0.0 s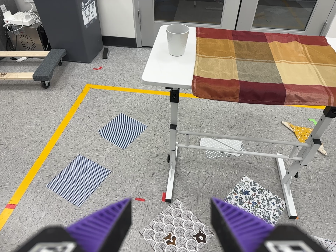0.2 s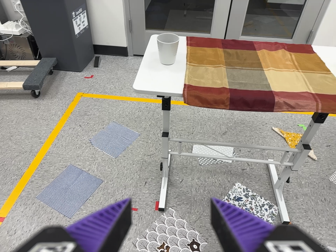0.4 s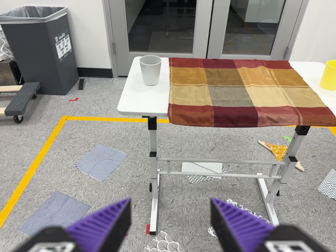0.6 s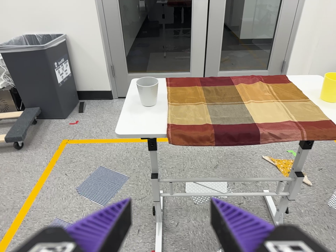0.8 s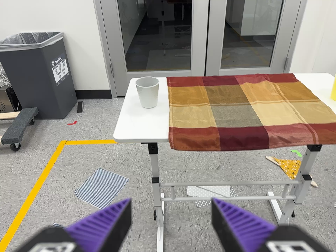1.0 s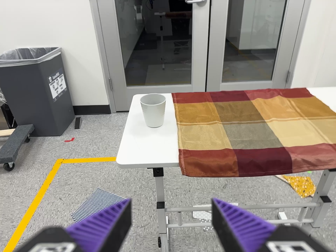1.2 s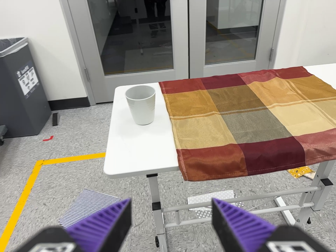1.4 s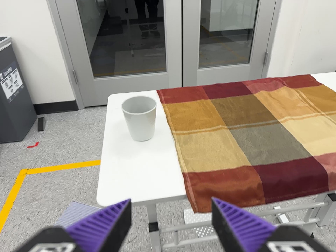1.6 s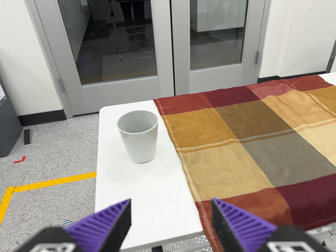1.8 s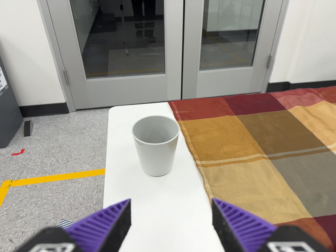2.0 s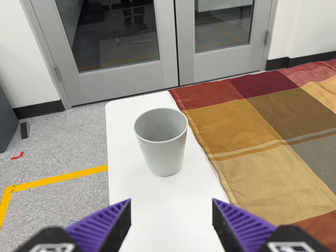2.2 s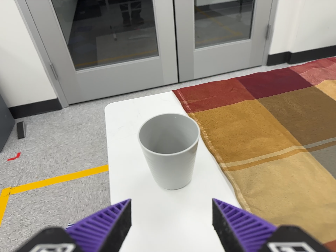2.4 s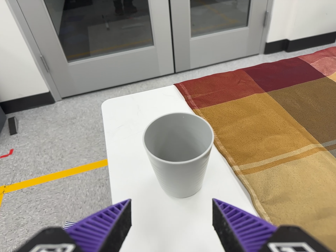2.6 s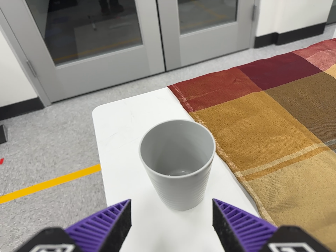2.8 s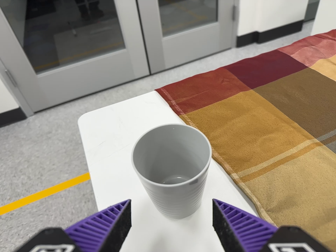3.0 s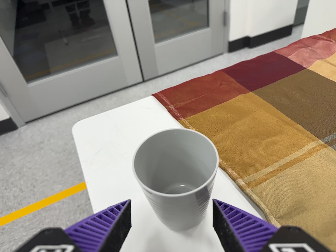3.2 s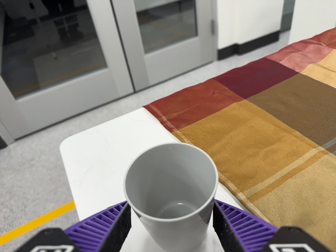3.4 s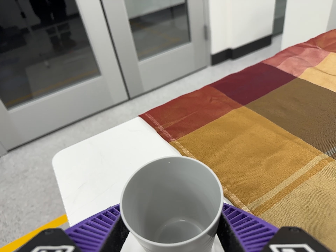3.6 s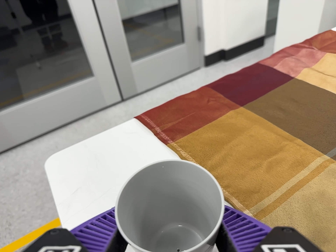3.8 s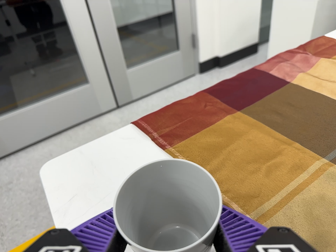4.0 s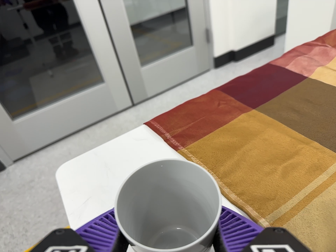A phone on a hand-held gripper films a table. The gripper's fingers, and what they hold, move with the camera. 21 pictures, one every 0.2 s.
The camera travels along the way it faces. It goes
forward.
0.0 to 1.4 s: The camera pans to its right by about 10 degrees. It travels forward and toward the top of its view, about 34 cm, so what stands in front looms larger. Its aim tips toward the top of its view by about 10 degrees, and the scene shifts downward. It rolls about its line of sight by about 10 degrees, and the scene rotates counterclockwise.
1.4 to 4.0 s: The camera pans to its right by about 10 degrees. It travels forward, about 38 cm, so what stands in front looms larger. It rolls about its line of sight by about 20 degrees, and the scene rotates counterclockwise.
The film runs forward here.
